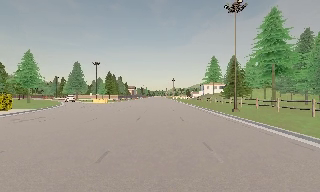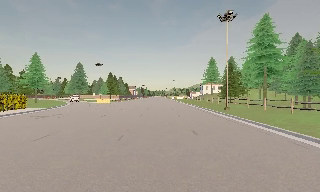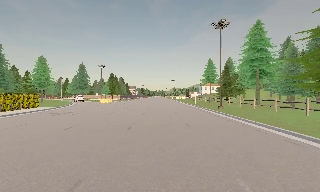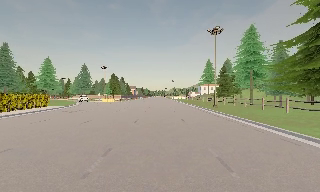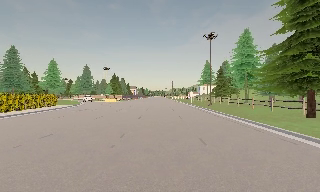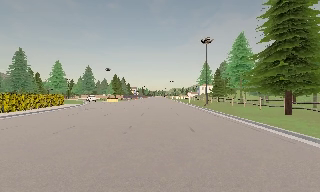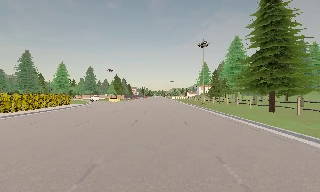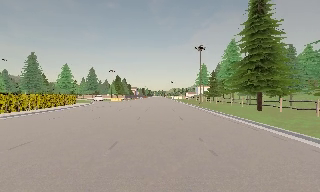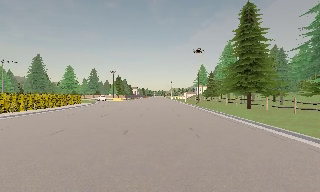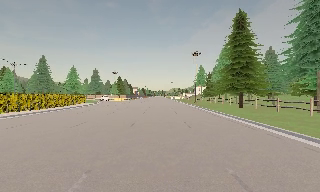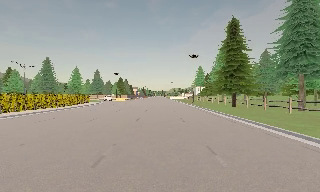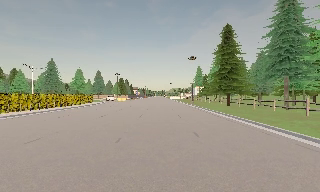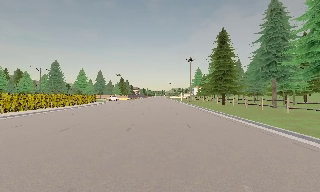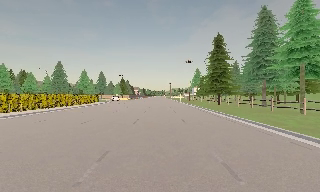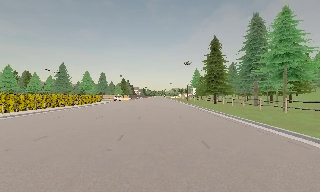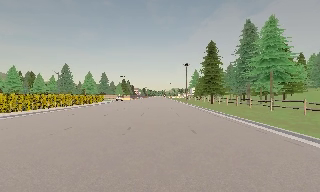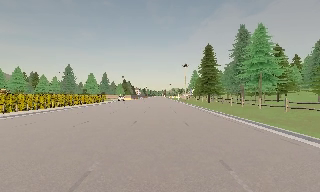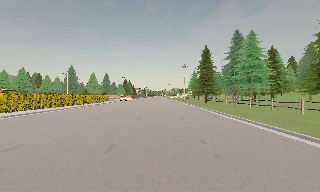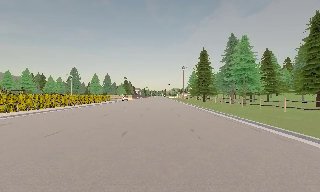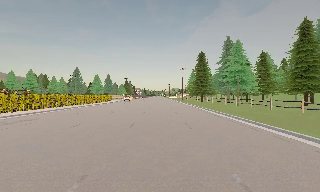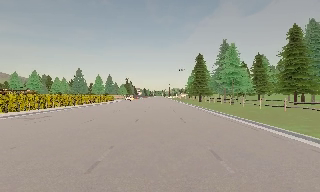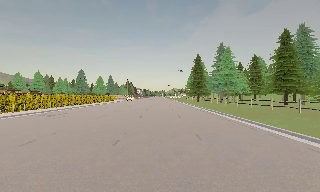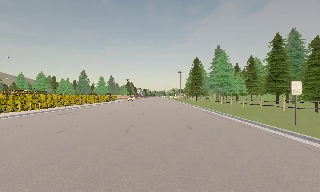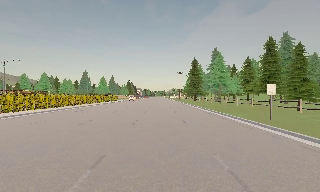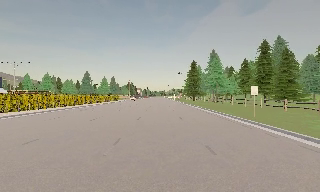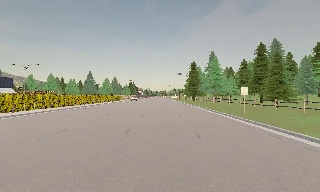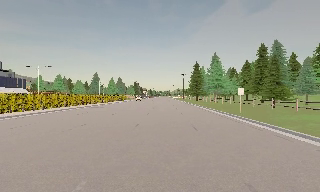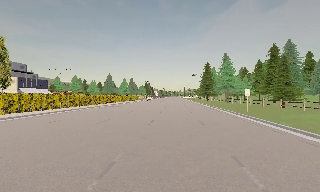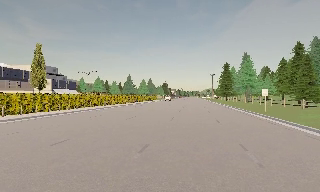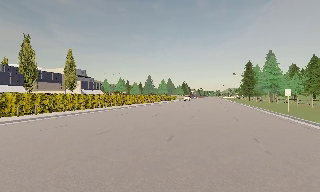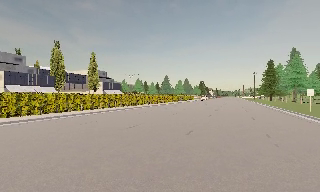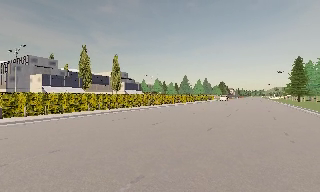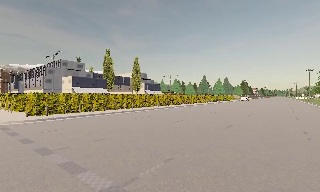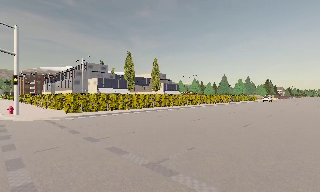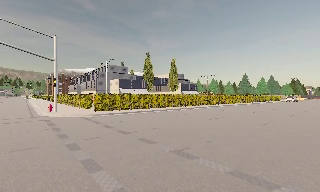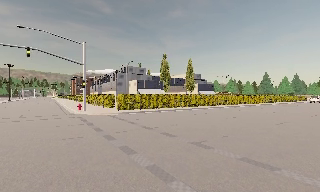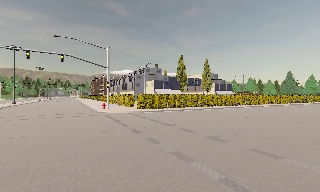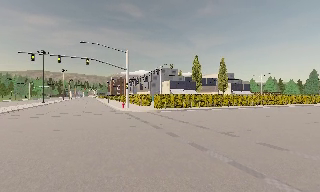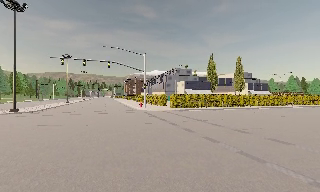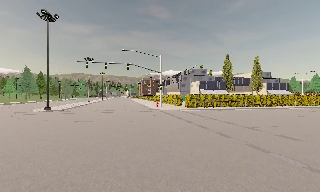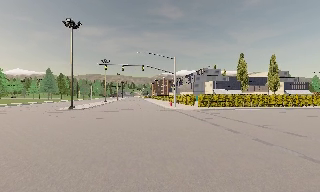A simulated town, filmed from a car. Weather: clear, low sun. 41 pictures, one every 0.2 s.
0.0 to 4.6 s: The camera travels backward, about 50 m, so what stands in front gets smaller.
4.6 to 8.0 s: The camera swings to its left by about 80 degrees, and the scene slides to the right. It travels backward, about 20 m. It loses speed.
The film runs backward here.
